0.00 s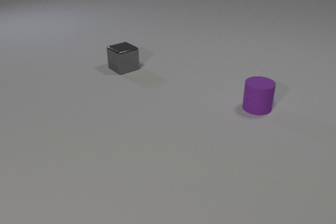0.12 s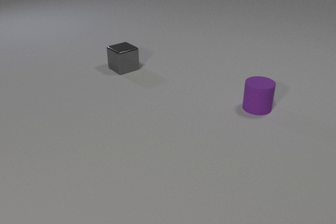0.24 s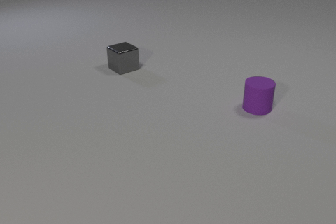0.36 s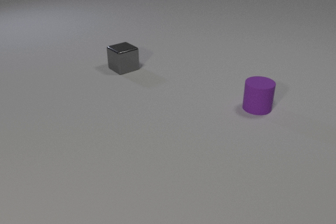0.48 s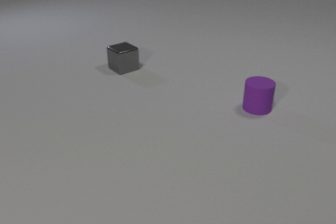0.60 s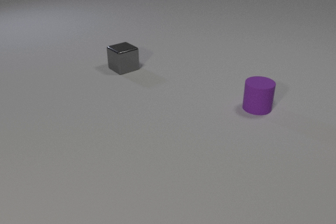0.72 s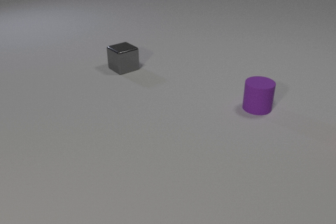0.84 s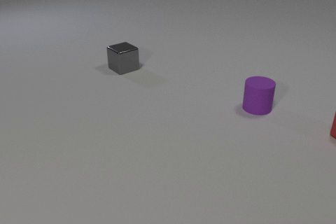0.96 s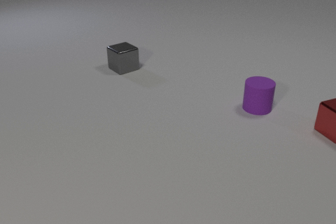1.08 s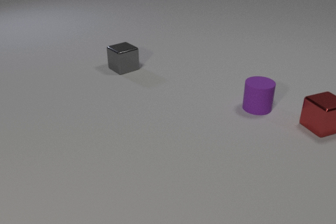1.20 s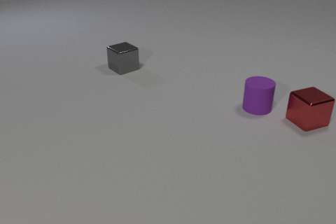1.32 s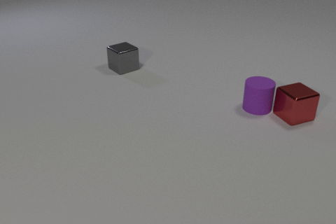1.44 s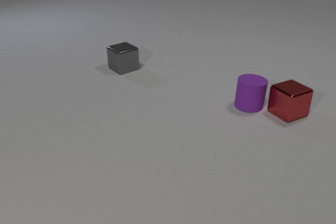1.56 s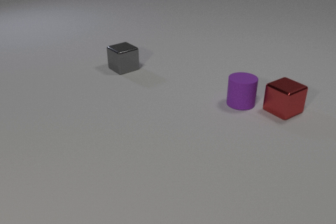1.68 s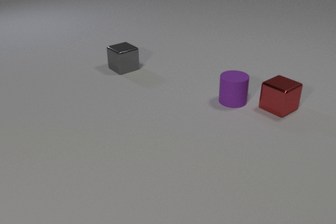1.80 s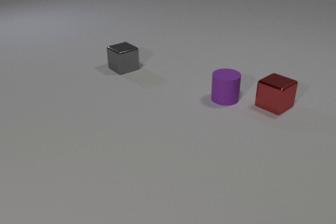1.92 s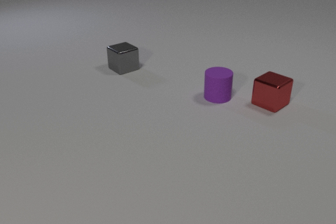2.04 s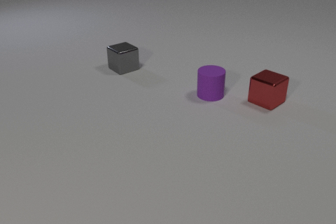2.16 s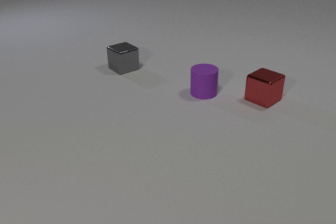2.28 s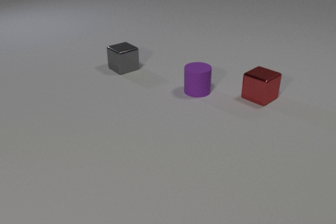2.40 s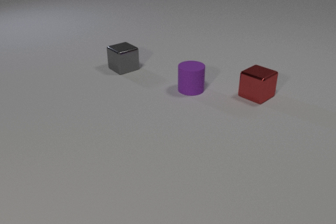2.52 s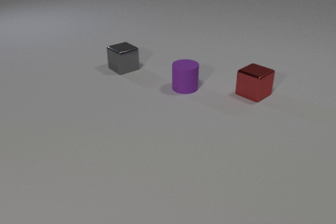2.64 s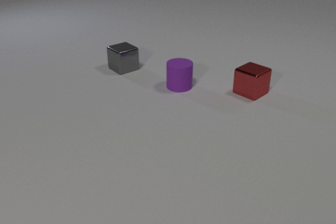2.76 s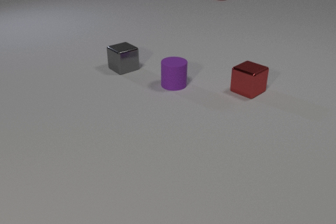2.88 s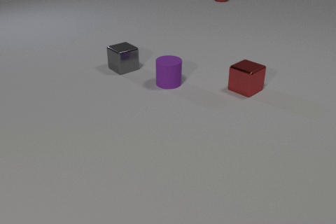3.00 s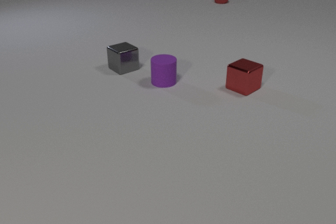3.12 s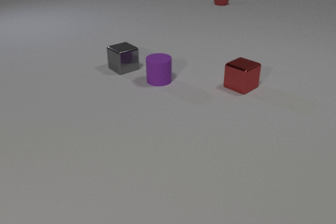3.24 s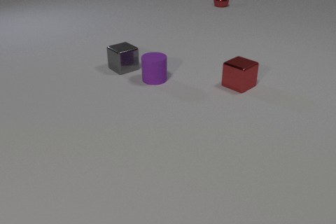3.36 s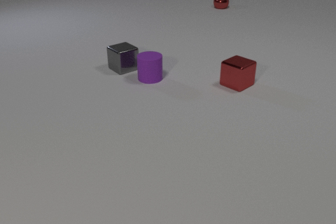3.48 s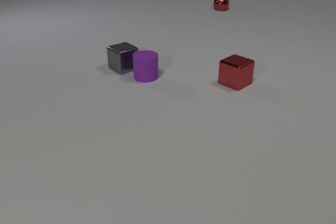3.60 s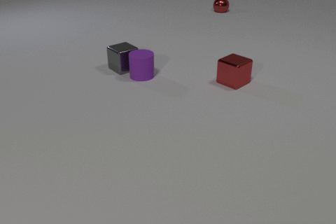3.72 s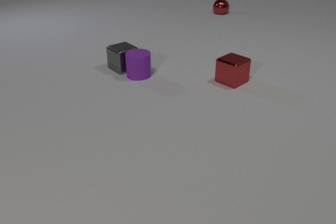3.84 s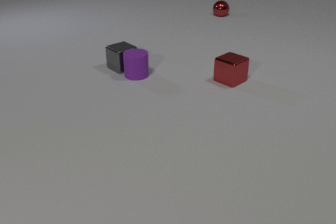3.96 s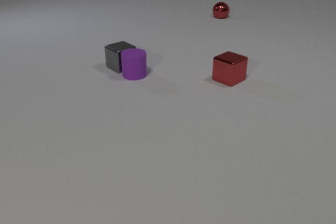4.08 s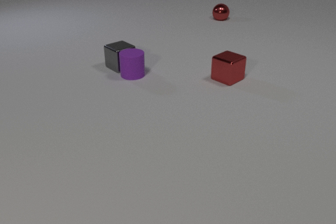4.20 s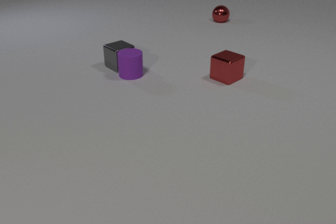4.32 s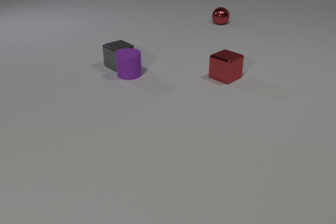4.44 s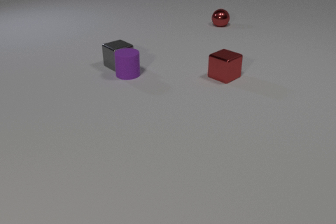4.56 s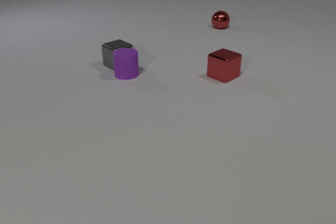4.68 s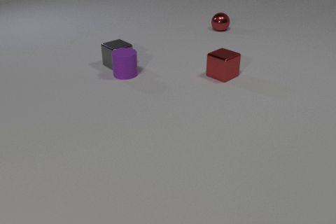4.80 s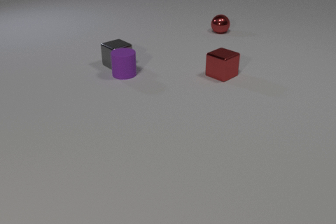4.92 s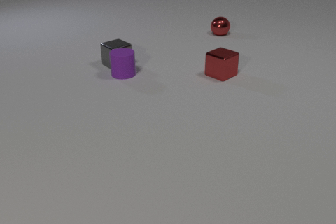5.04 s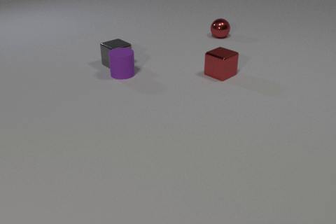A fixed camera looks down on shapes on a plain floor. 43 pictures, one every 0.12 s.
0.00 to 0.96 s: The red metal cube comes in at the right edge, slides to the left.
0.96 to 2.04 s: The red metal cube slides to the left and away from the camera, spins counterclockwise seen from above by about 15 degrees, its near face sliding to the right. The purple rubber cylinder slides to the left and away from the camera. The red metal cube and the purple rubber cylinder collide.
2.04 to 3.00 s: The red metal cube slides away from the camera and to the left. The purple rubber cylinder slides to the left and away from the camera. The red metal sphere comes in at the top edge, rolls toward the camera.
3.00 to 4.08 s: The red metal cube slides away from the camera and to the left. The purple rubber cylinder slides to the left and away from the camera. The red metal sphere rolls toward the camera. The purple rubber cylinder and the gray metal cube collide.
4.08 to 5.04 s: The red metal cube slides away from the camera and to the left. The purple rubber cylinder slides to the left. The gray metal cube slides away from the camera. The red metal sphere rolls toward the camera.
How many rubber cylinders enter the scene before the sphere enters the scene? 0.
What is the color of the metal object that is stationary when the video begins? gray.
What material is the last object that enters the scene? metal.
